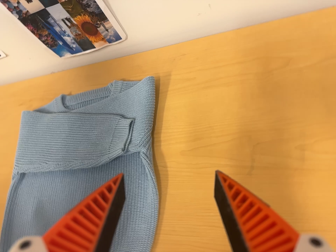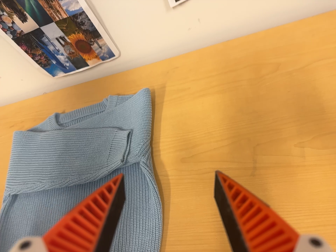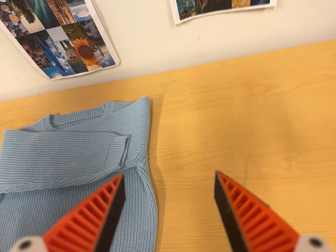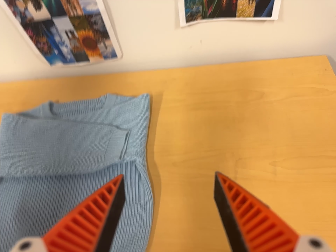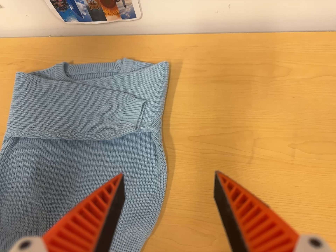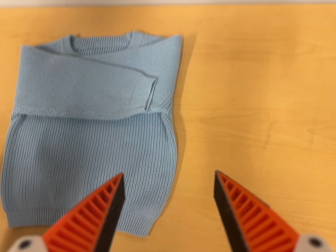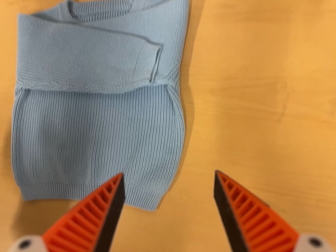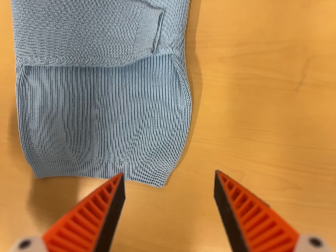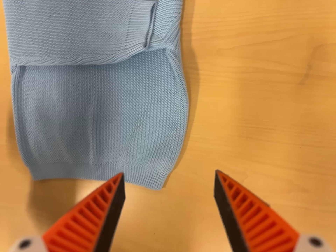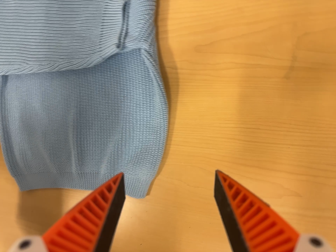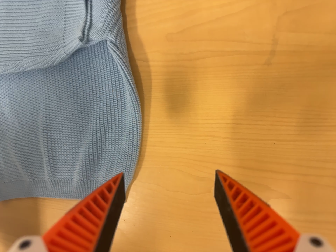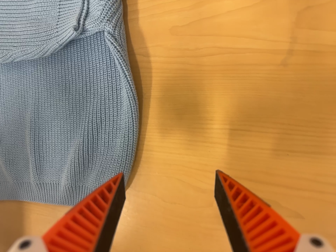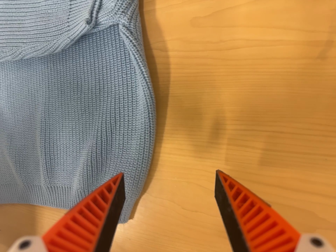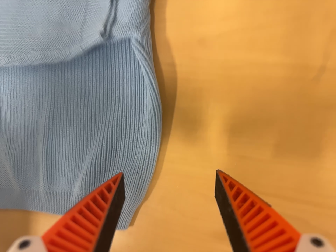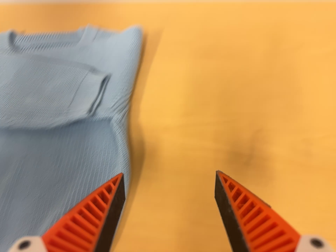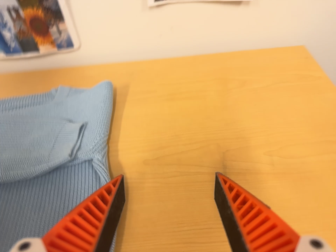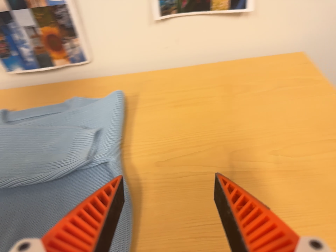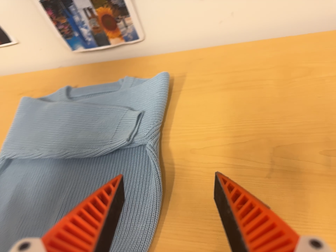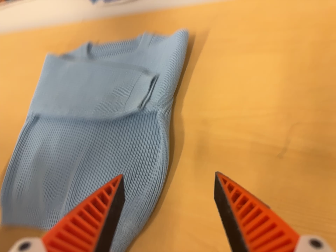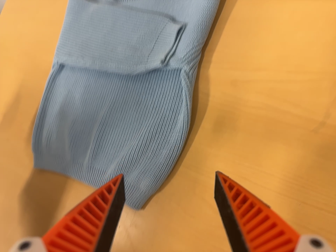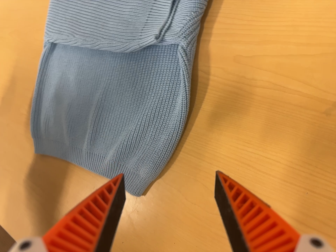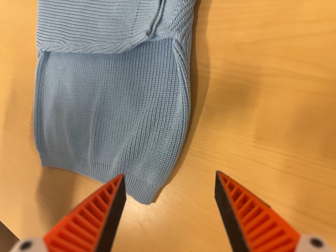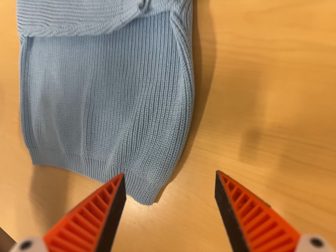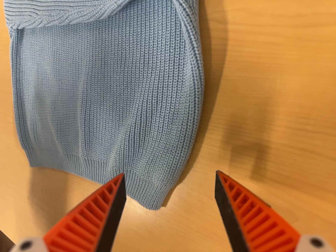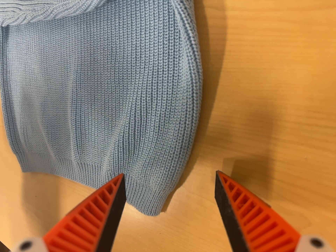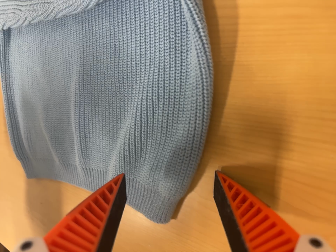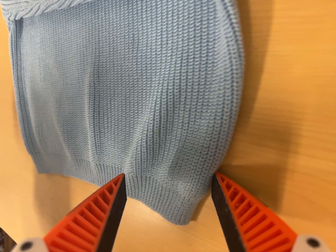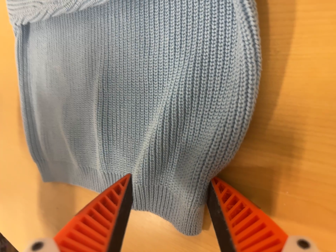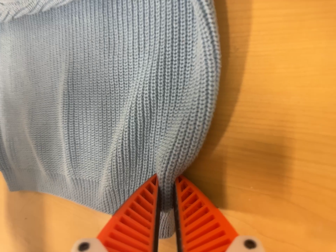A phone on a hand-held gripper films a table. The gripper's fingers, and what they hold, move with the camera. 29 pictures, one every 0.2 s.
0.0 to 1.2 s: The camera travels to its left and toward the top of its view, about 10 cm, so close, fixed things drift to the right. Its aim tips toward the bottom of its view by about 20 degrees, and the scene shifts upward. It rolls about its line of sight by about 10 degrees, and the scene rotates clockwise.
1.2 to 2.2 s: The camera travels forward and to its right, about 20 cm, so what stands in front looms larger.
2.2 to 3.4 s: The camera travels backward and toward the bottom of its view, about 14 cm. Its aim tips toward the top of its view by about 35 degrees, and the scene shifts downward.
3.4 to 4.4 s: The camera pans to its left by about 20 degrees. It travels forward, toward the top of its view and to its right, about 18 cm. Its aim tips toward the bottom of its view by about 35 degrees, and the scene shifts upward.
4.4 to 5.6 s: The camera travels forward, about 10 cm, so what stands in front looms larger.
The film runs forward here.
